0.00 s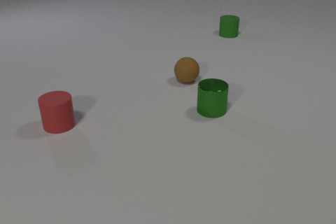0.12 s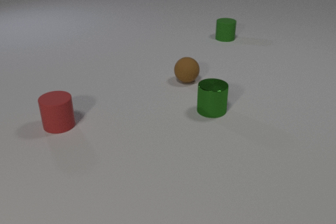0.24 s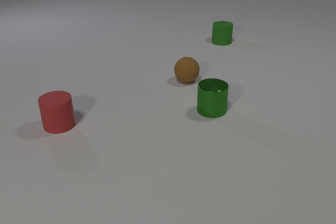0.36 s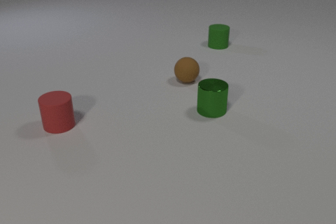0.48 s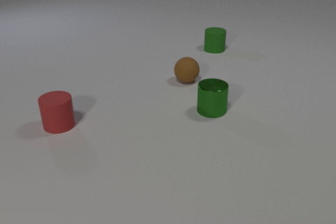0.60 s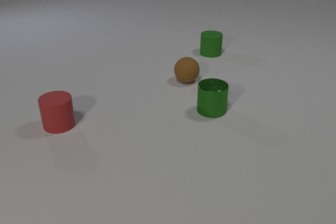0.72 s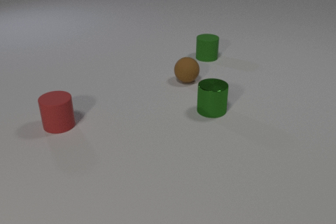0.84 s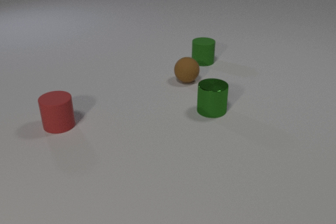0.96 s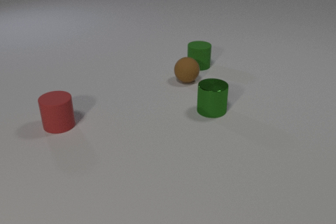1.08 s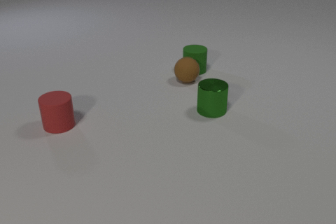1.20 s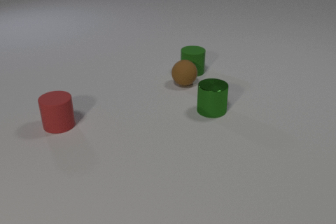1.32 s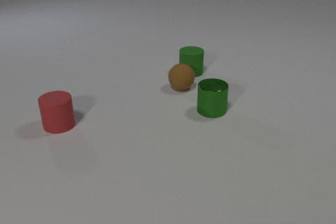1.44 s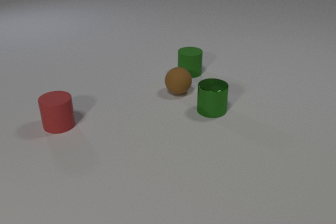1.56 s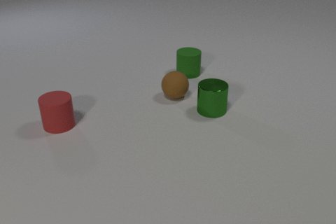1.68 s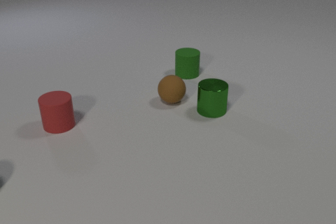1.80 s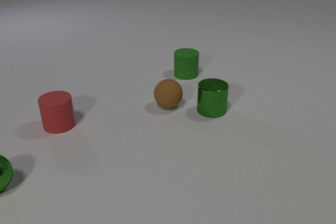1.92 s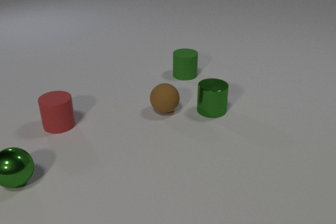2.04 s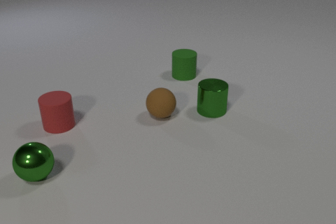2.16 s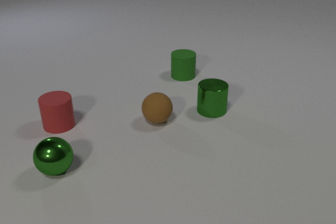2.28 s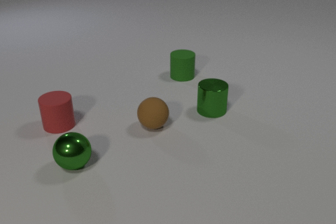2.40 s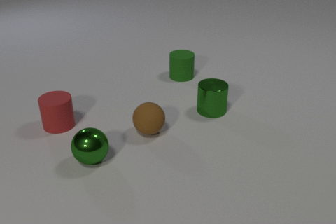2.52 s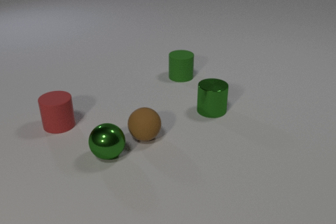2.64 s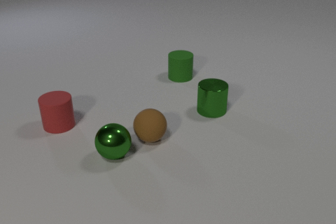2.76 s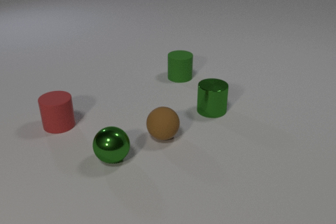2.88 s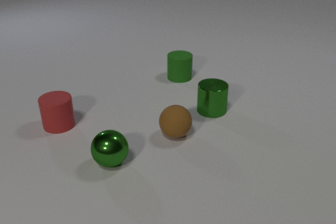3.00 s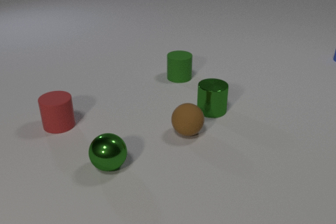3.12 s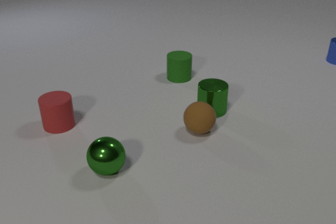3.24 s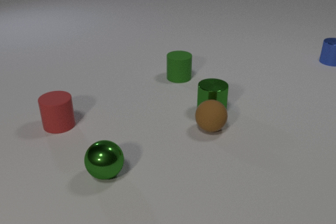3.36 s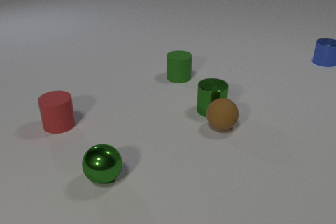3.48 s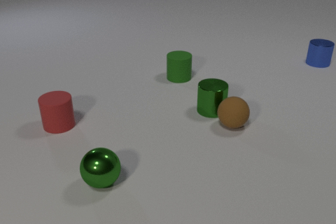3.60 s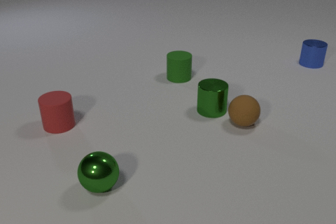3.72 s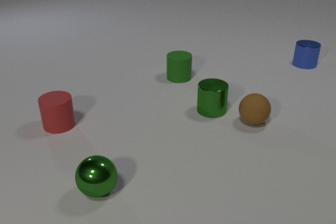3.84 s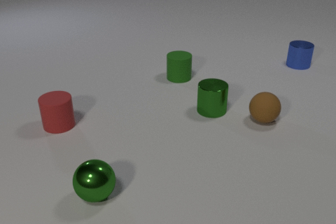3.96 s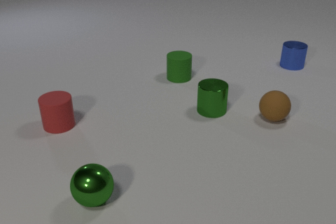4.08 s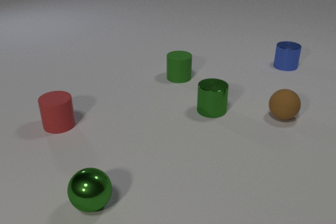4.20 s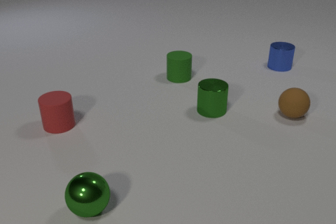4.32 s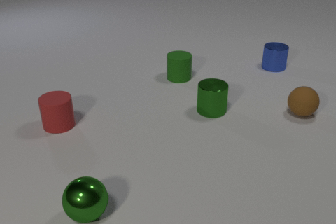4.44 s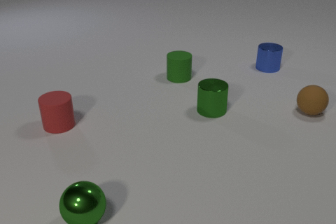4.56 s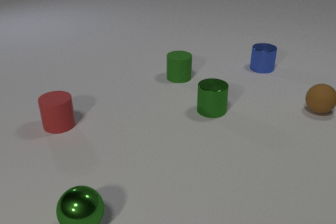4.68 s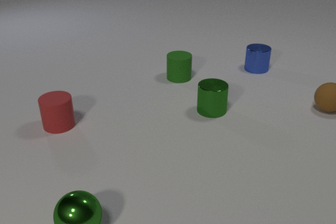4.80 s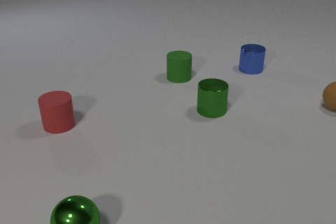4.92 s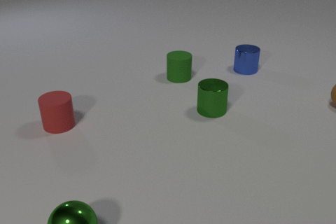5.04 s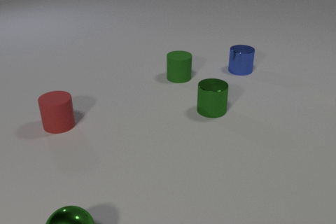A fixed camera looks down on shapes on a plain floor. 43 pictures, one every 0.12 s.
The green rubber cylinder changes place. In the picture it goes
toward the camera.
The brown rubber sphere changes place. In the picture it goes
to the right.
0.00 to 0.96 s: The green rubber cylinder slides toward the camera.
0.96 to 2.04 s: The green rubber cylinder slides toward the camera and to the left. The brown rubber sphere rolls toward the camera. The green metal sphere comes in at the left edge, rolls to the right. The green rubber cylinder and the brown rubber sphere collide.
2.04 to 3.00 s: The green rubber cylinder slides toward the camera. The brown rubber sphere rolls toward the camera and to the right. The blue metal cylinder comes in at the right edge. The green metal sphere rolls to the right. The brown rubber sphere and the green metal sphere collide.
3.00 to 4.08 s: The brown rubber sphere rolls to the right and away from the camera. The blue metal cylinder slides to the left and toward the camera. The green metal sphere rolls toward the camera.
4.08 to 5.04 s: The brown rubber sphere rolls to the right and away from the camera, leaves at the right edge. The blue metal cylinder slides to the left and toward the camera. The green metal sphere rolls toward the camera.
How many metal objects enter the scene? 2.
How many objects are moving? 4.
What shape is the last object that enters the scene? cylinder.
